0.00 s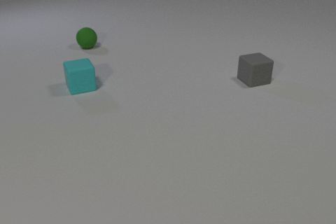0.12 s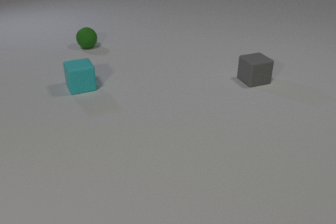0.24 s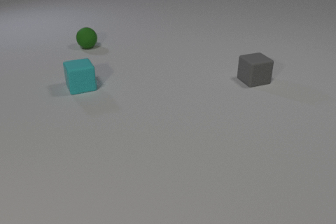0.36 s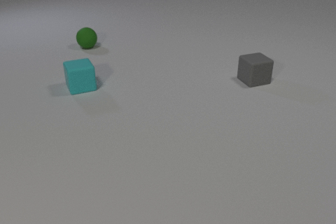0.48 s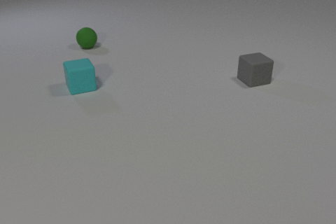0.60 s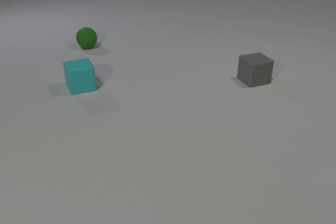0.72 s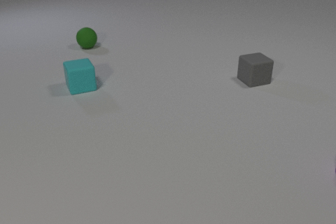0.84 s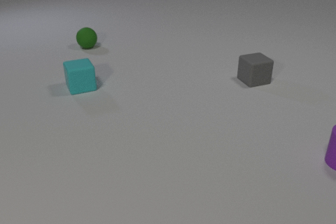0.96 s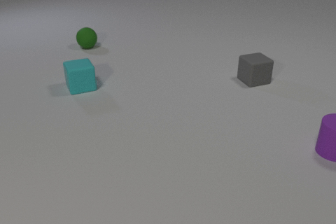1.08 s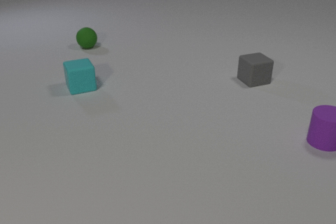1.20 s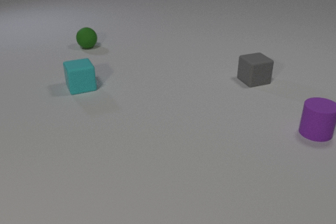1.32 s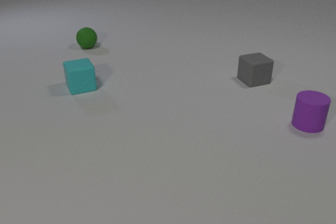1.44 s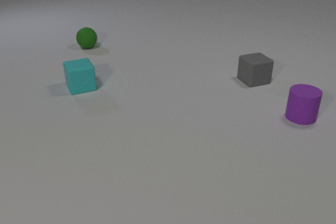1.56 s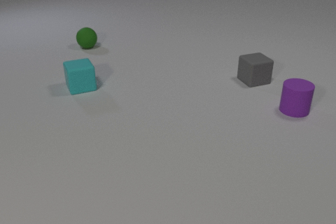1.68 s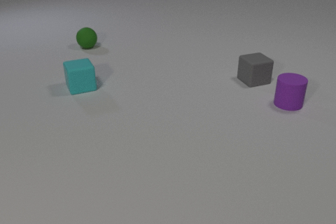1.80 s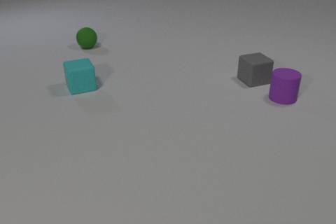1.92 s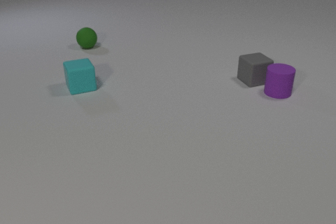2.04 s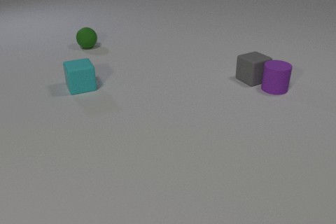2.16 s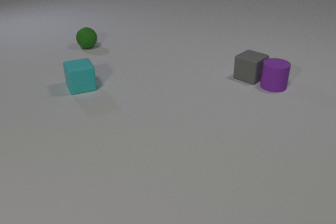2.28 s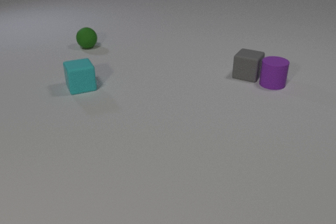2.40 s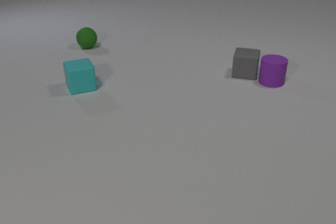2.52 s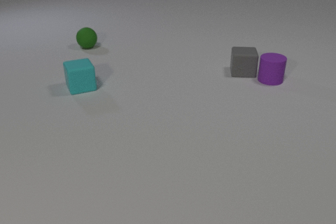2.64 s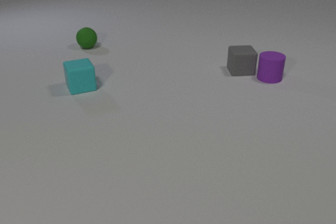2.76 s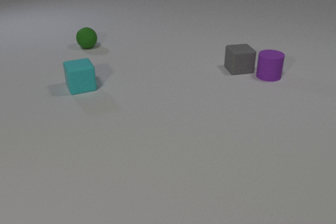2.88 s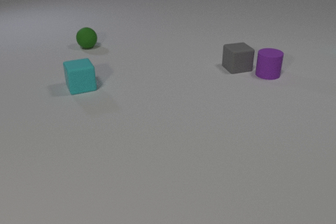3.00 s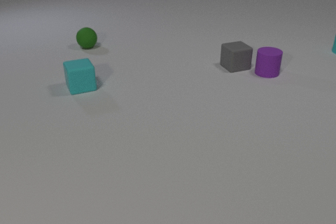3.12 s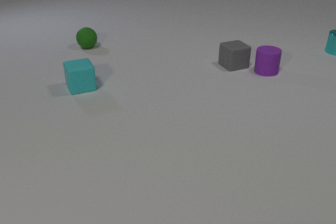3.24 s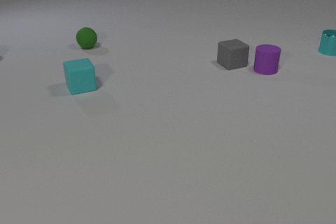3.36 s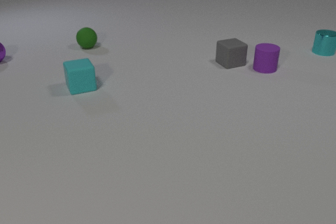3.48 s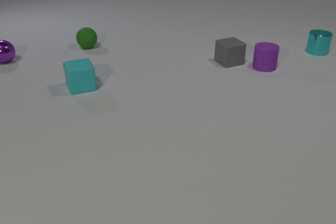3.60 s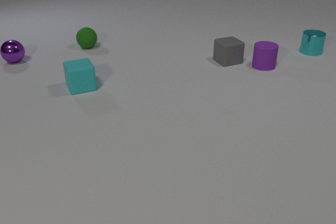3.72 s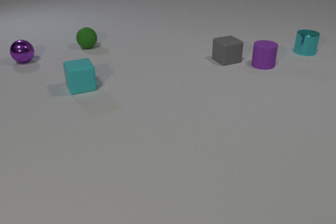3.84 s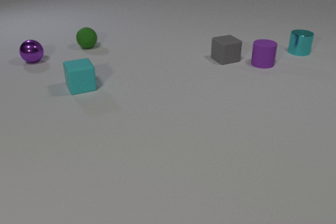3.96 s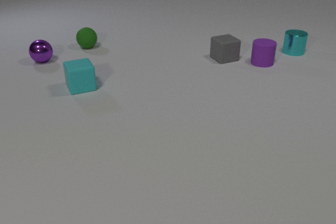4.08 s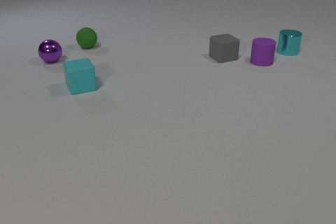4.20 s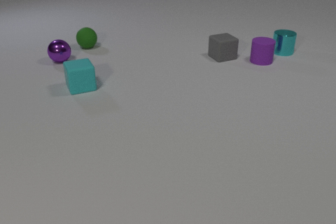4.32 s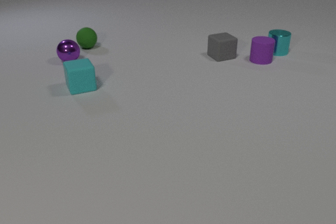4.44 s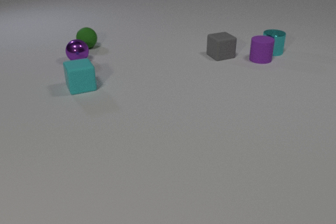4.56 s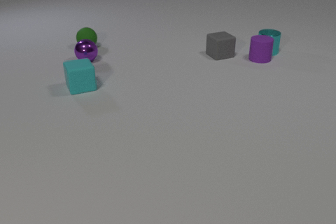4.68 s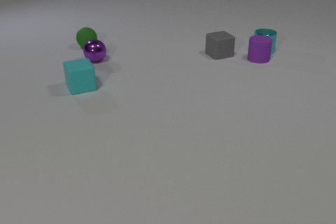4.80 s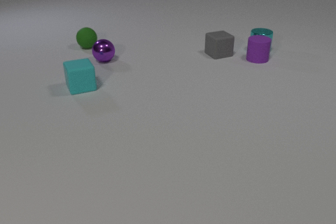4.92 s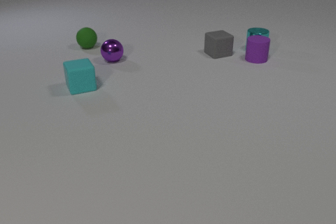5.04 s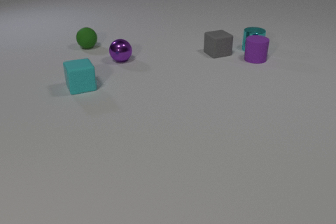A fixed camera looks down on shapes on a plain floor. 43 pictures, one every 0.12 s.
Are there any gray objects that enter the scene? no.
How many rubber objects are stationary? 2.
Are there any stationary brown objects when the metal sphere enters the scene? no.
0.00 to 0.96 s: The purple rubber cylinder comes in at the right edge, slides away from the camera and to the left.
0.96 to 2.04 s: The purple rubber cylinder slides away from the camera and to the left. The purple rubber cylinder and the gray rubber cube collide.
2.04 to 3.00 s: The purple rubber cylinder slides away from the camera. The gray rubber cube slides away from the camera and to the left, spins so that its near face slides to the right, counterclockwise seen from above. The cyan metal cylinder comes in at the right edge.
3.00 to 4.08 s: The purple rubber cylinder slides away from the camera. The gray rubber cube slides away from the camera and to the left. The cyan metal cylinder slides to the left. The purple metal sphere comes in at the left edge, rolls to the right.
4.08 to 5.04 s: The purple rubber cylinder slides to the left and away from the camera. The gray rubber cube slides away from the camera and to the left. The cyan metal cylinder slides to the left. The purple metal sphere rolls to the right. The purple rubber cylinder and the cyan metal cylinder collide.
